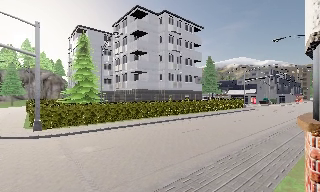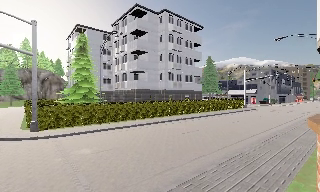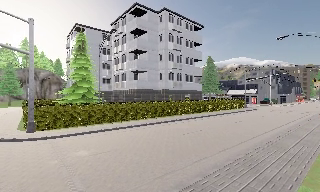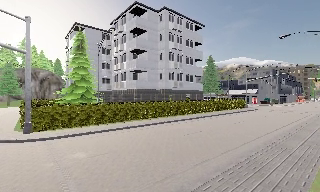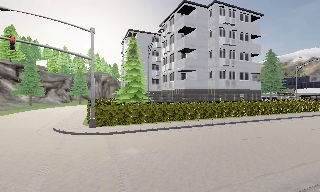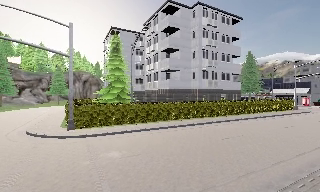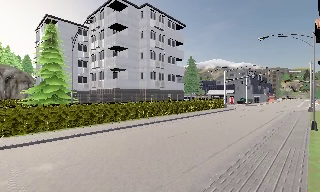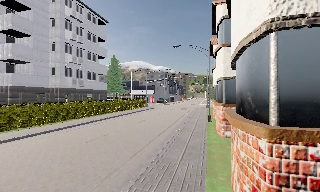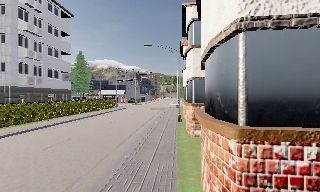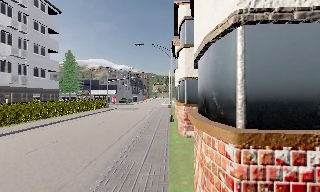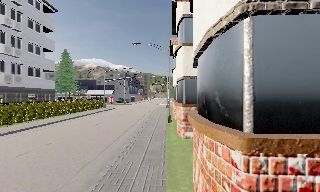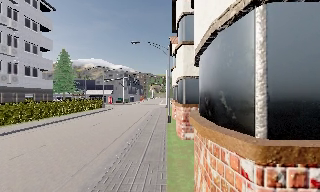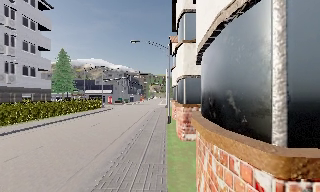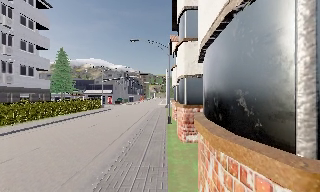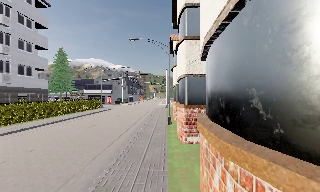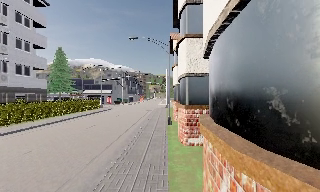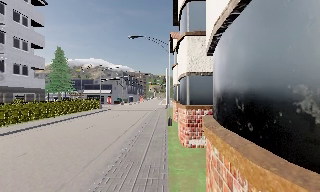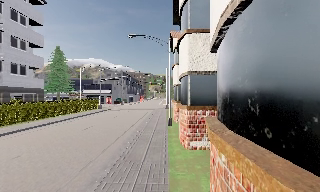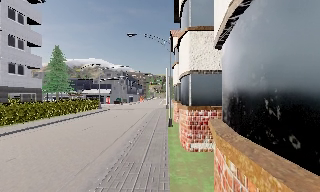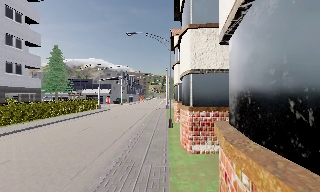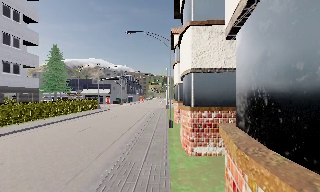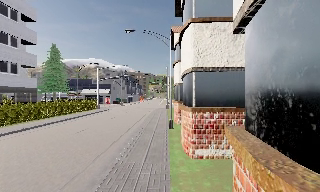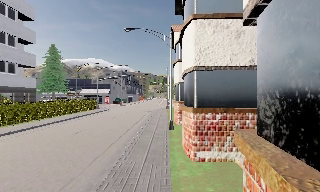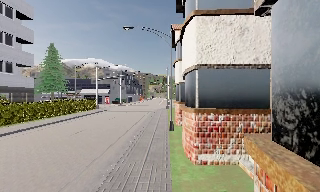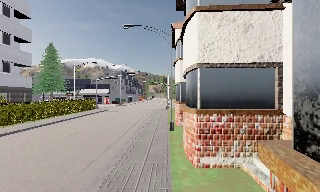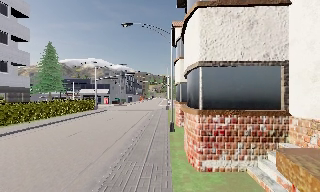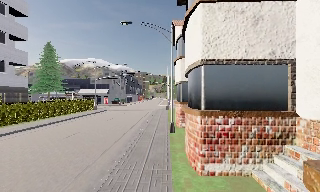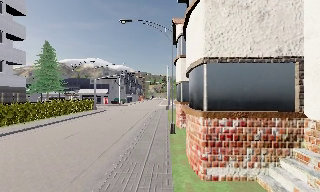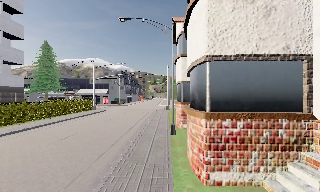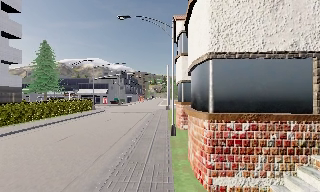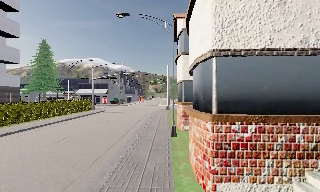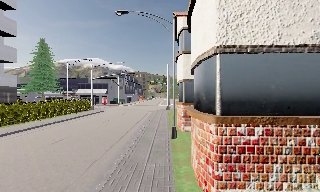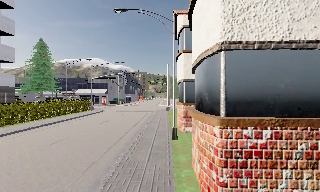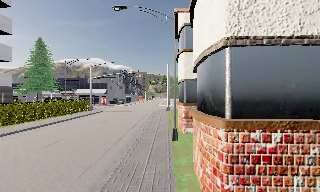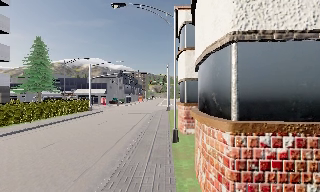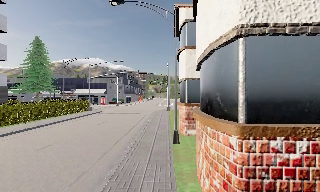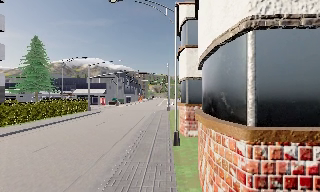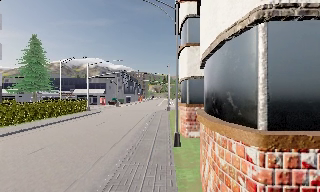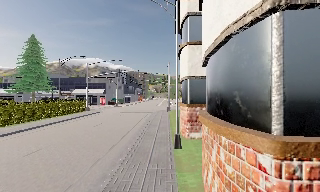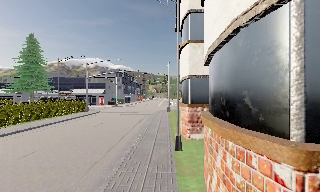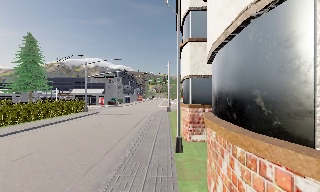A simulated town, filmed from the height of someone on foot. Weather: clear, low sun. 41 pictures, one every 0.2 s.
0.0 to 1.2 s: The camera travels forward, about 1.5 m, so what stands in front looms larger.
1.2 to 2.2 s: The scene slides to the left, as the camera pans about 40 degrees to its right. It travels forward, about 1.5 m.
2.2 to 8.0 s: The camera travels forward, about 8 m, so what stands in front looms larger.
The film runs forward here.
